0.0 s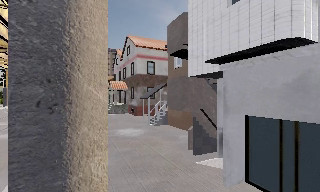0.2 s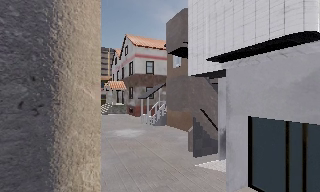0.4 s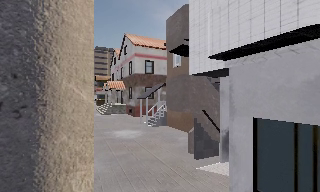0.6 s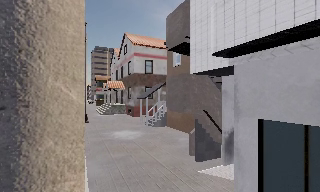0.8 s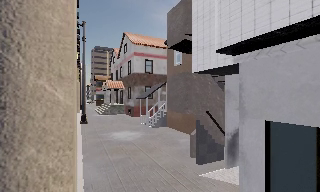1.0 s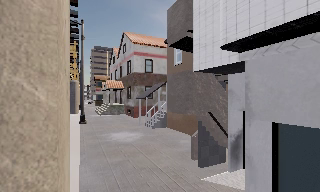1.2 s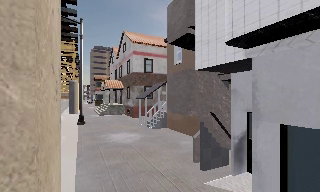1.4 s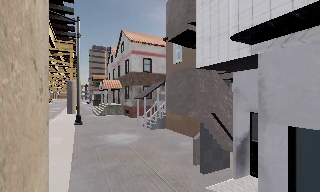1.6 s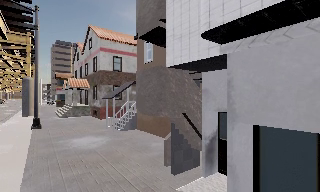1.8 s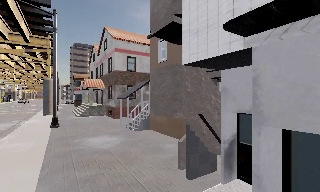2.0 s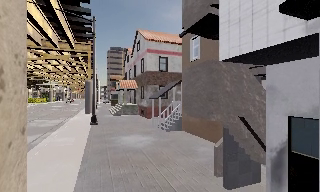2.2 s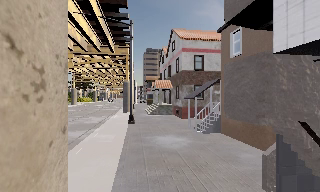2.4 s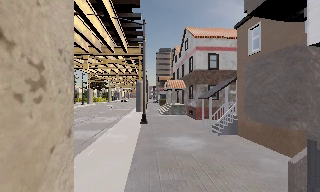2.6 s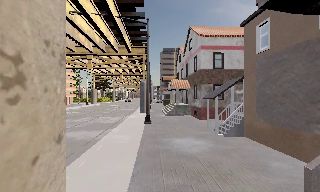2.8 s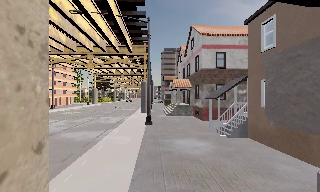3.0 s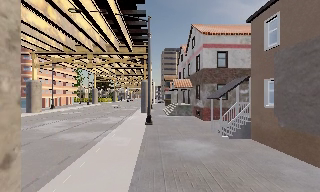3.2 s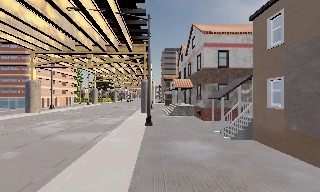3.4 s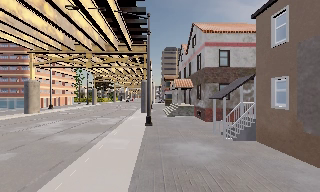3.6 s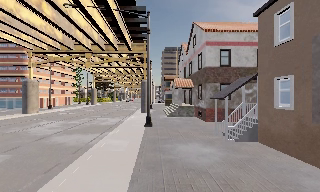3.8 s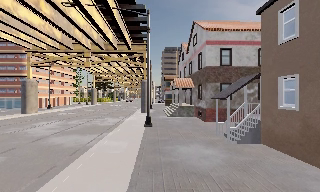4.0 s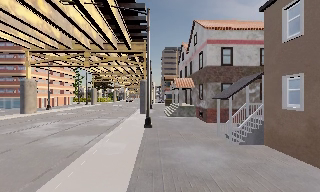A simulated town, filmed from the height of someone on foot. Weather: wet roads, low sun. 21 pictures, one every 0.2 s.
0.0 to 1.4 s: The camera travels forward, about 2 m, so what stands in front looms larger.
1.4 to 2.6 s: The camera swings to its left by about 25 degrees, and the scene slides to the right. It travels forward, about 1.5 m, so what stands in front looms larger.
2.6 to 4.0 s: The camera travels forward, about 2 m, so what stands in front looms larger.
The film runs forward here.
